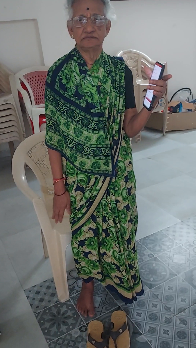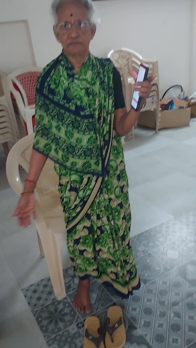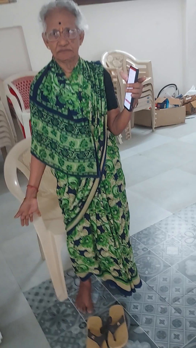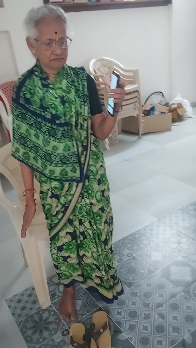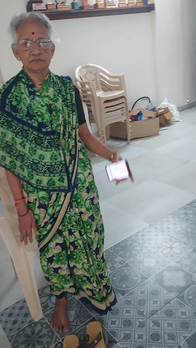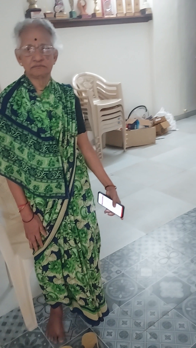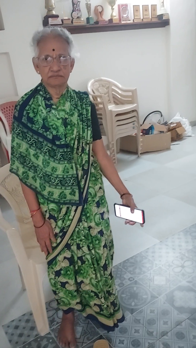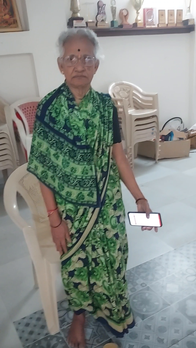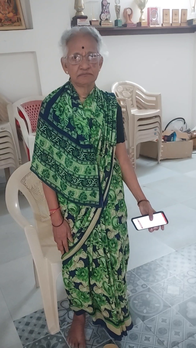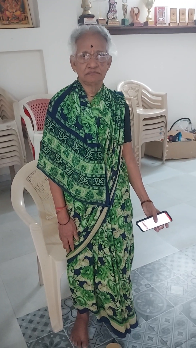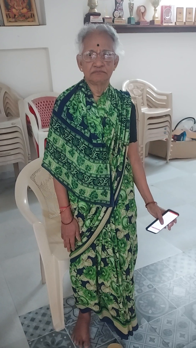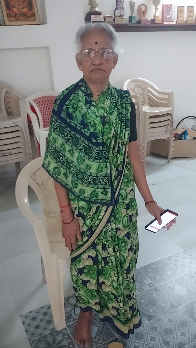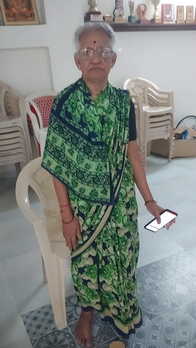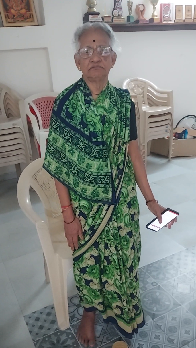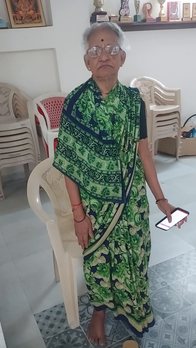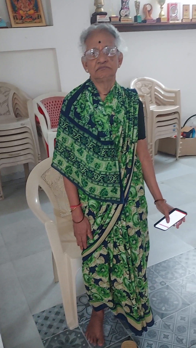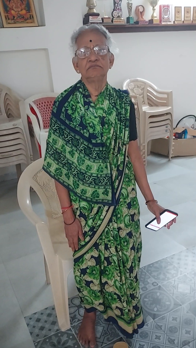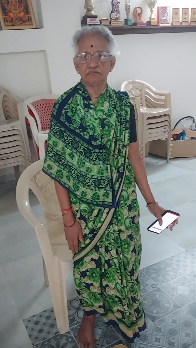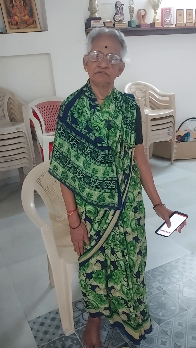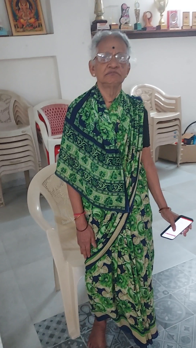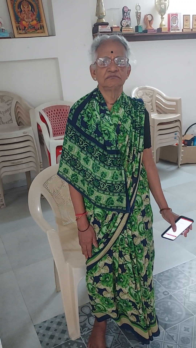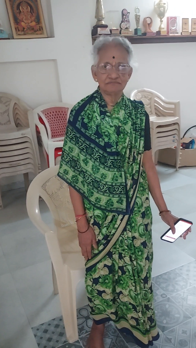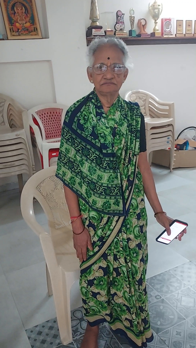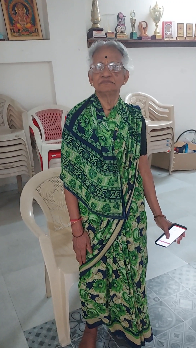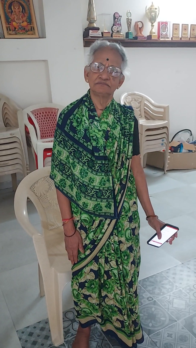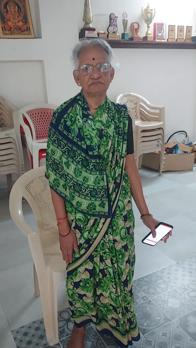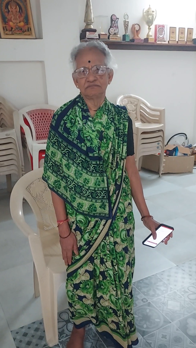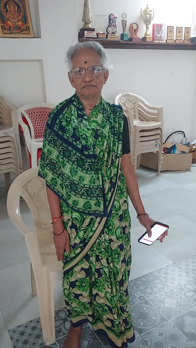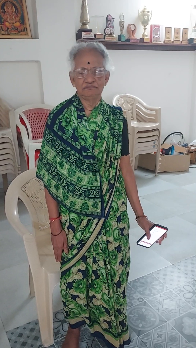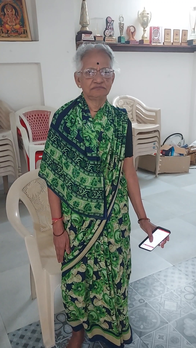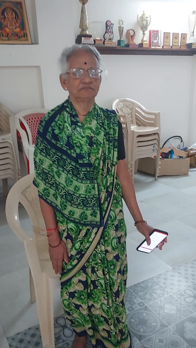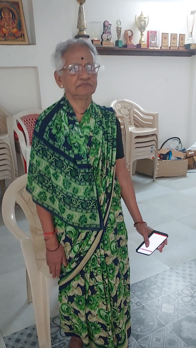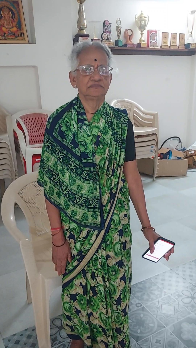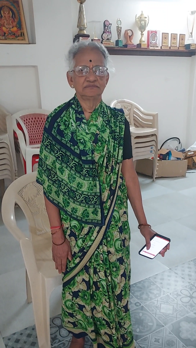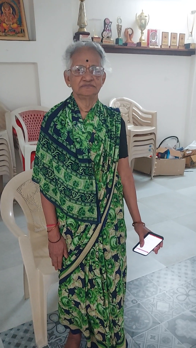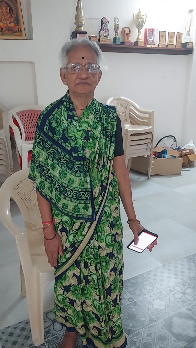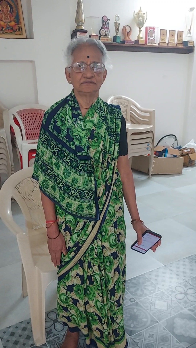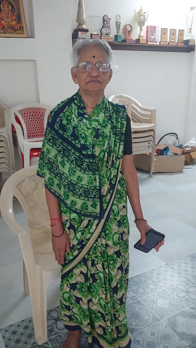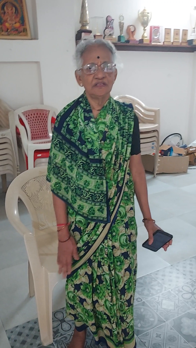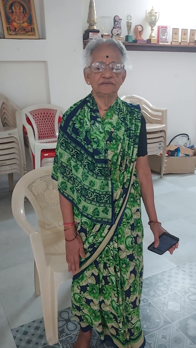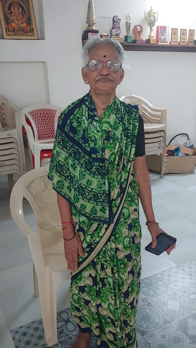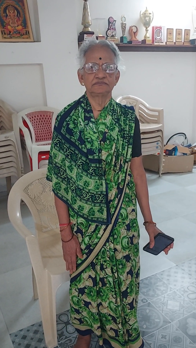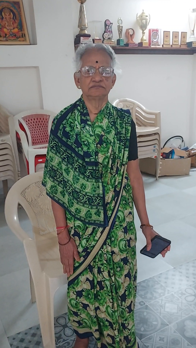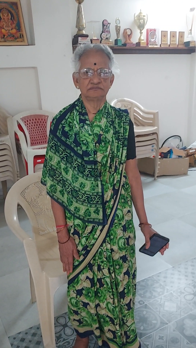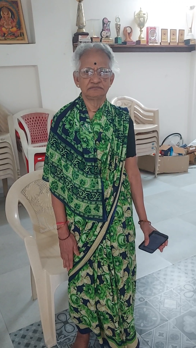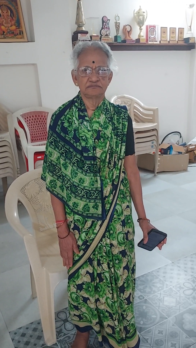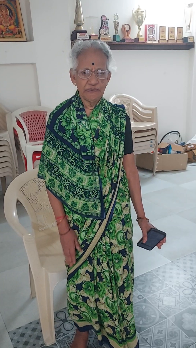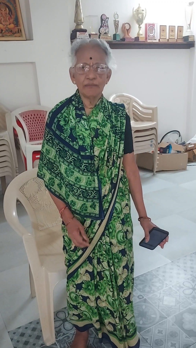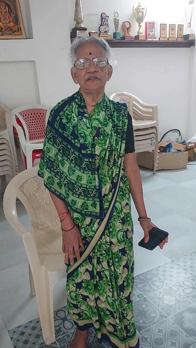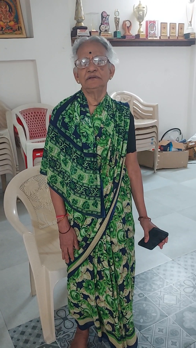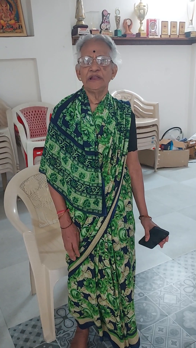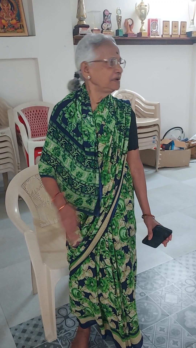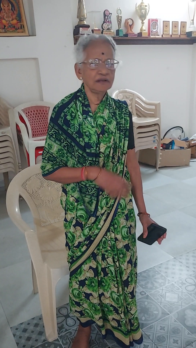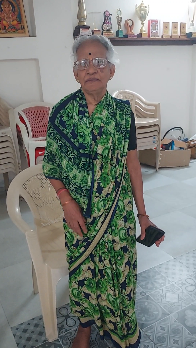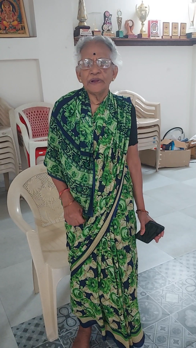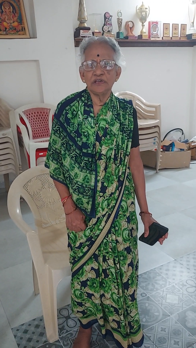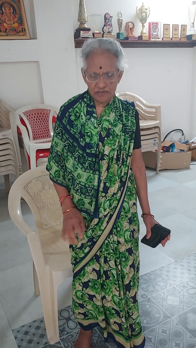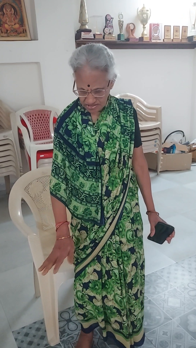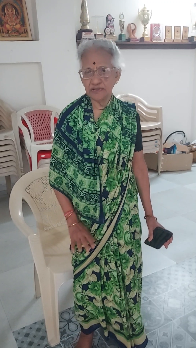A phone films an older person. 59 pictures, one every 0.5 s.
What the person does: Standing.
